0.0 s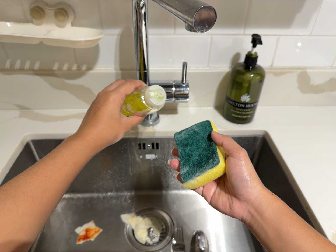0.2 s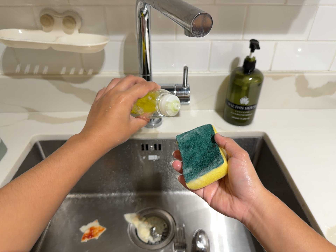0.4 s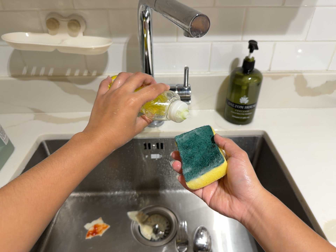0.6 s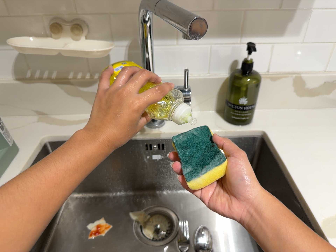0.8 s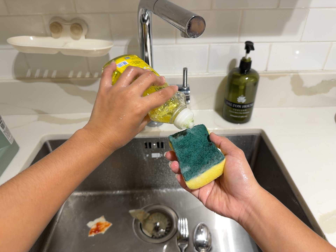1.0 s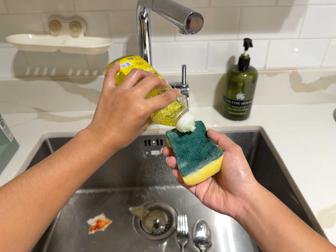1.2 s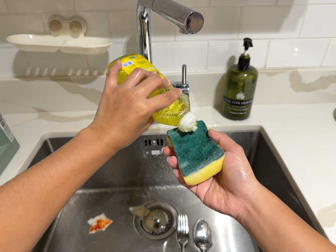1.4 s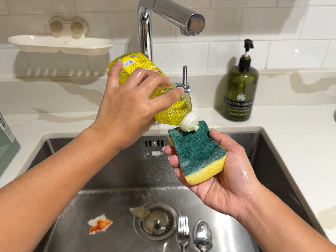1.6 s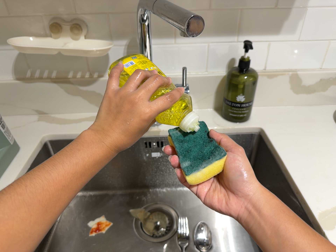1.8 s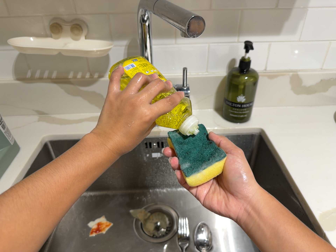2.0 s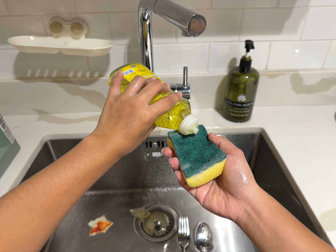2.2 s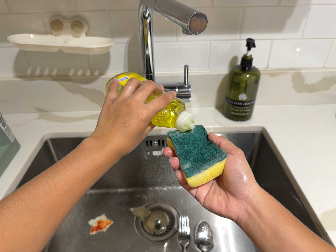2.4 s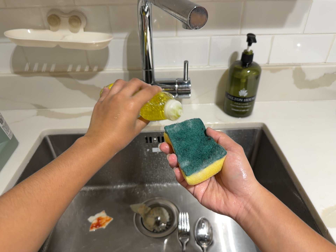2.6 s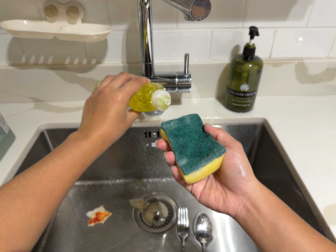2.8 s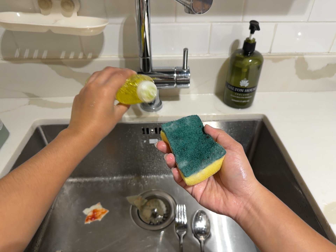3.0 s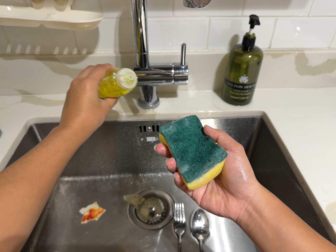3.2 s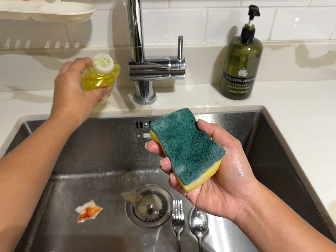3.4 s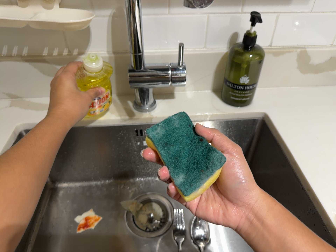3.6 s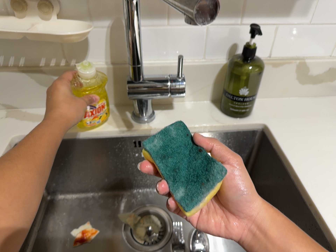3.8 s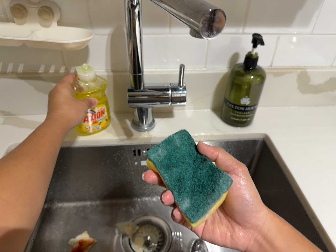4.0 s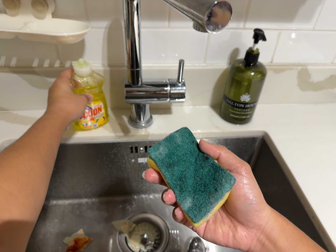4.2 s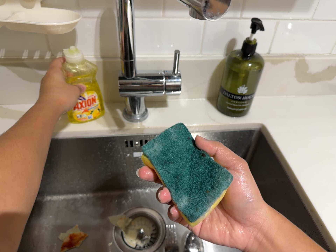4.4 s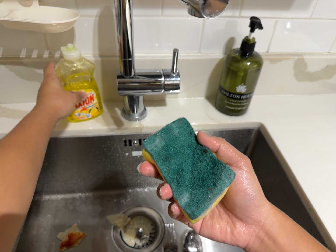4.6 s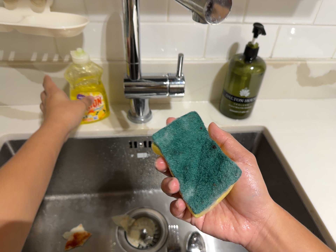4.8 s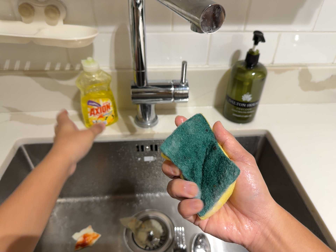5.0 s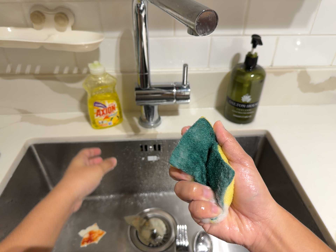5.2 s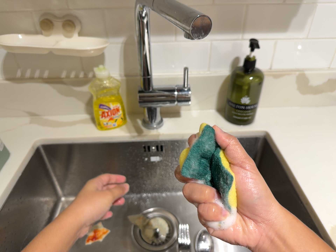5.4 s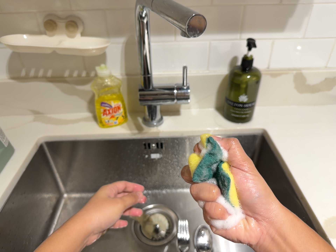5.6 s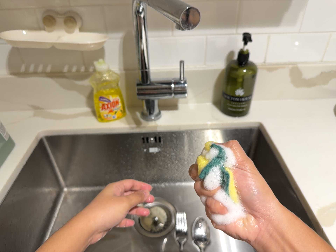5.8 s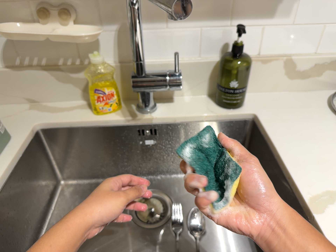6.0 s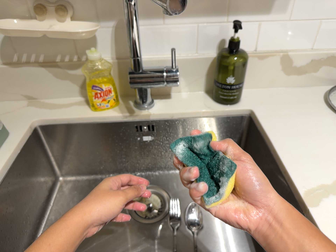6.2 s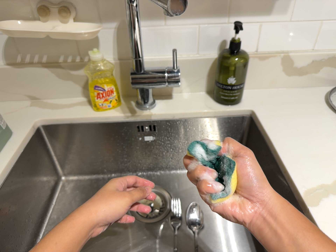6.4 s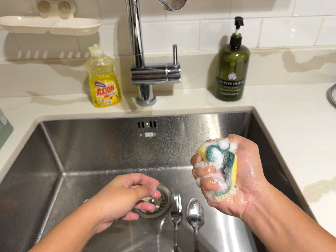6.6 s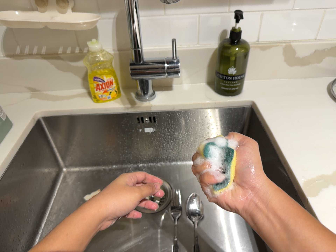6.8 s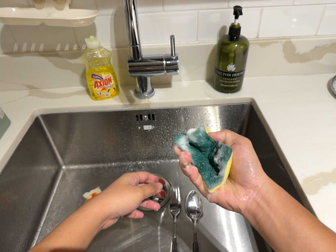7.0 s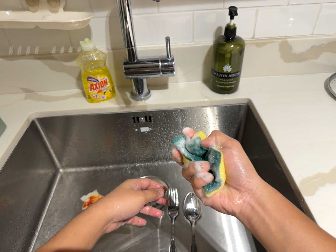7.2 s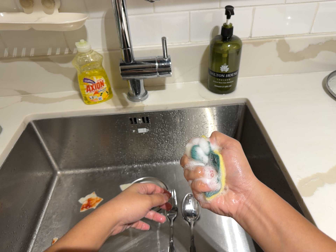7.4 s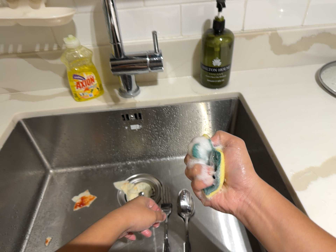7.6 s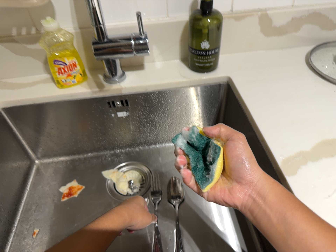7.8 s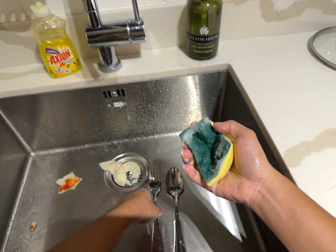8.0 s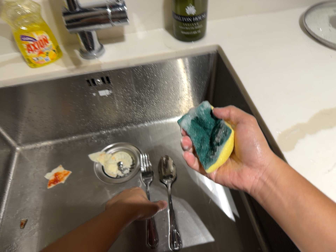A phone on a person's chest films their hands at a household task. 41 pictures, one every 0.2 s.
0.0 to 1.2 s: The camera travels backward, about 6 cm, so what stands in front gets smaller.
1.2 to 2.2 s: The camera keeps its place and its aim.
2.2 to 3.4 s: The camera travels forward, about 7 cm, so what stands in front looms larger.
3.4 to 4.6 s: The camera shifts only a little, or ends up much as it began.
4.6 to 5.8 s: The camera travels backward and toward the bottom of its view, about 12 cm, so what stands in front gets smaller.
5.8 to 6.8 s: The camera shifts only a little, or ends up much as it began.
6.8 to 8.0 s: The camera travels forward, about 8 cm, so what stands in front looms larger. Its aim tips toward the bottom of its view by about 10 degrees, and the scene shifts upward.
The film runs forward here.
